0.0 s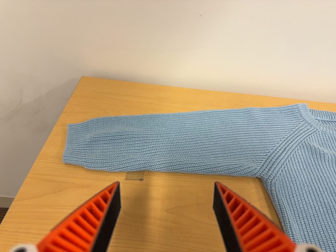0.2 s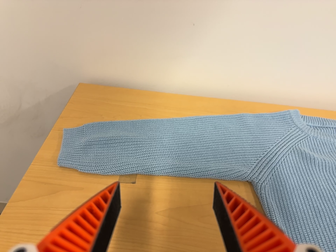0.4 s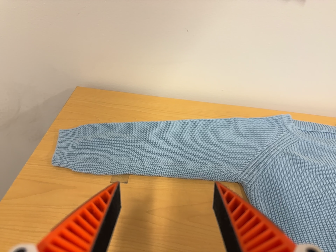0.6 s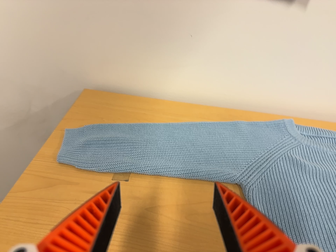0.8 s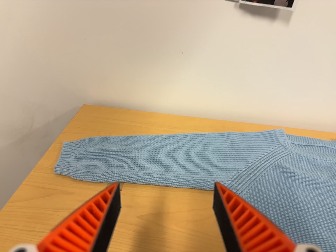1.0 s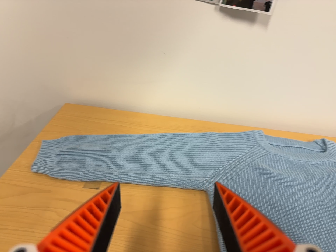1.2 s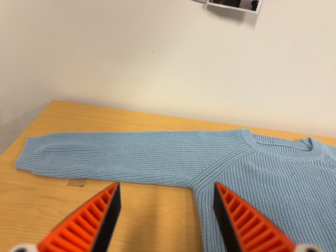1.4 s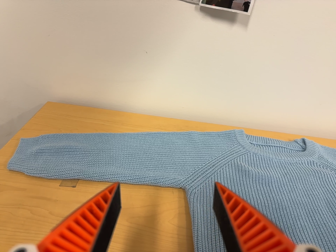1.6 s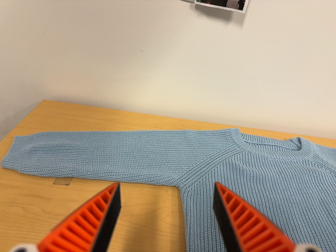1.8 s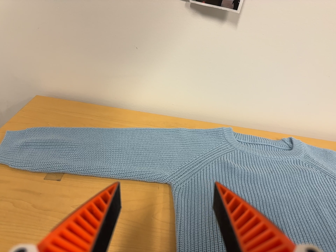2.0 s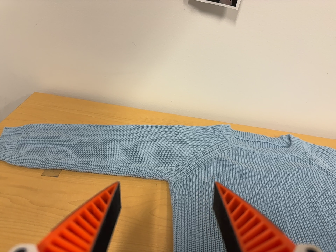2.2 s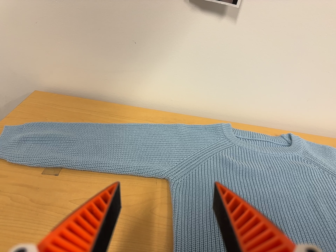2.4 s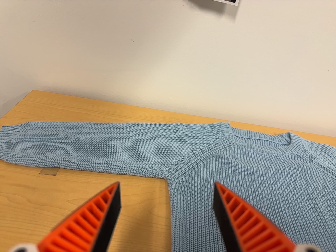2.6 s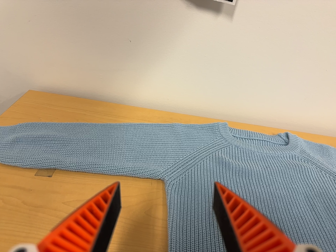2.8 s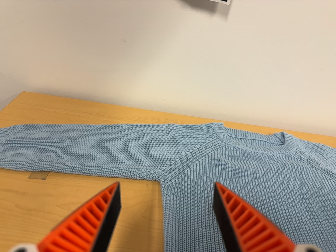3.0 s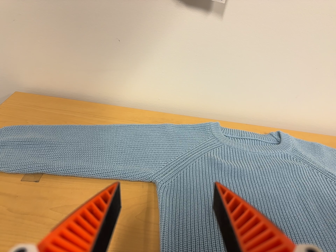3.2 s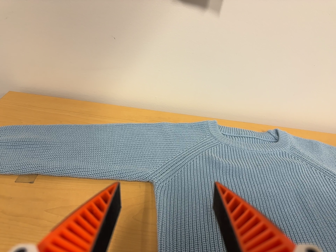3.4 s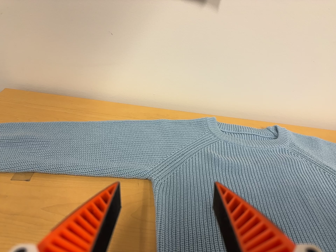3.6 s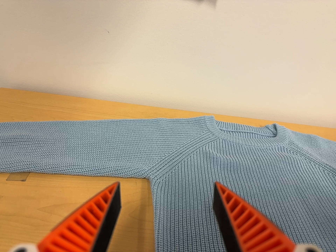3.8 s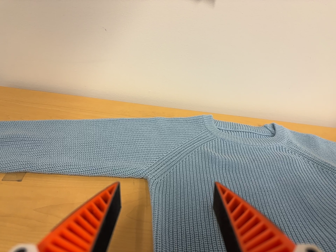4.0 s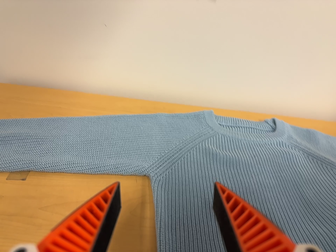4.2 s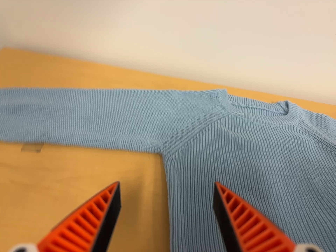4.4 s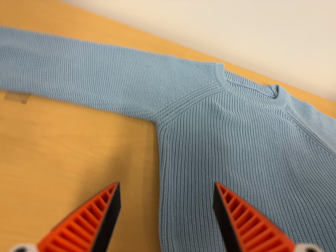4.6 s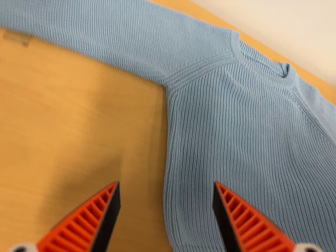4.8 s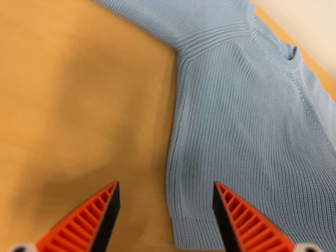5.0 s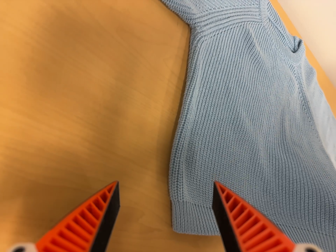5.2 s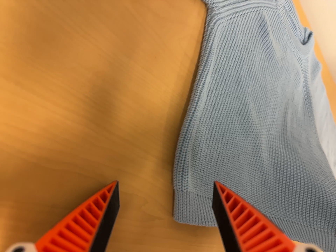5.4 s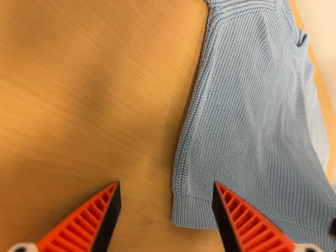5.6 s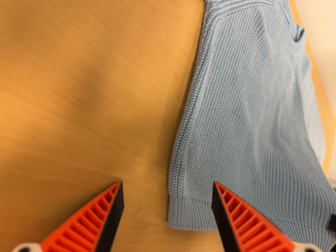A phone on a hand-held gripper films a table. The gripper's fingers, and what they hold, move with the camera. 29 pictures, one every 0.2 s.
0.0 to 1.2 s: The camera travels to its right and backward, about 12 cm, so close, fixed things drift to the left. Its aim tips toward the top of its view by about 10 degrees.
1.2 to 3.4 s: The camera shifts only a little, or ends up much as it began.
3.4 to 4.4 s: The camera travels to its left, about 8 cm. Its aim tips toward the bottom of its view by about 20 degrees, and the scene shifts upward. It rolls about its line of sight by about 10 degrees, and the scene rotates clockwise.
4.4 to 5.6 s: The camera pans to its right by about 20 degrees. It travels to its left and forward, about 16 cm. Its aim tips toward the bottom of its view by about 25 degrees, and the scene shifts upward. It rolls about its line of sight by about 25 degrees, and the scene rotates clockwise.
The film runs forward here.
